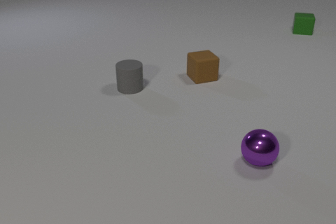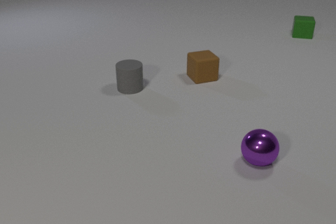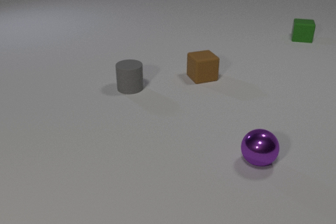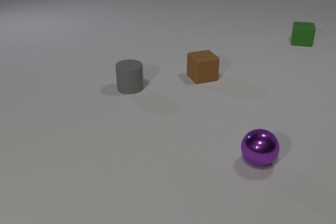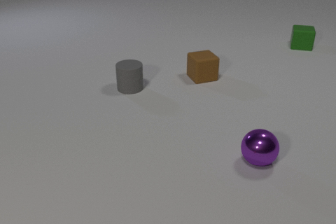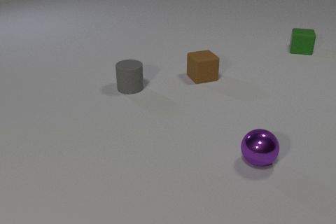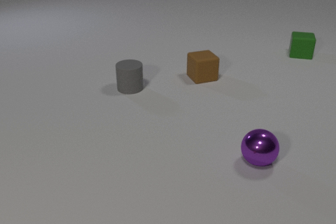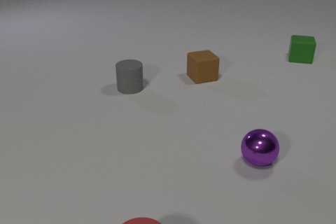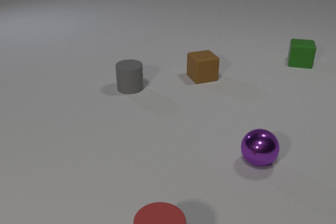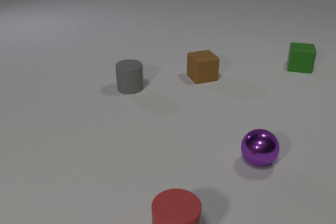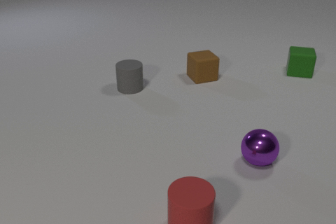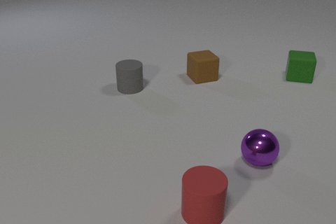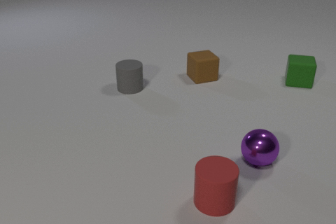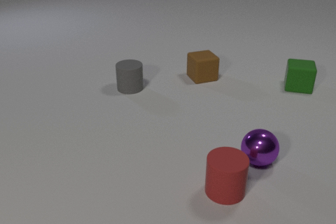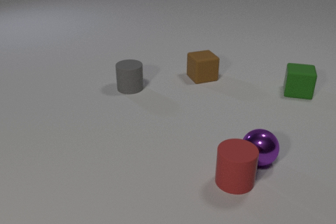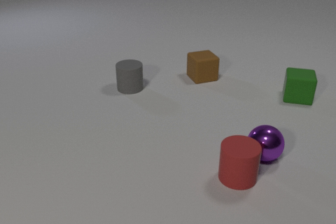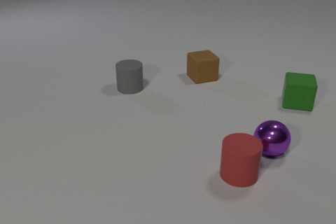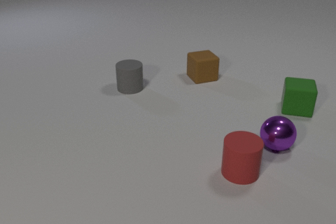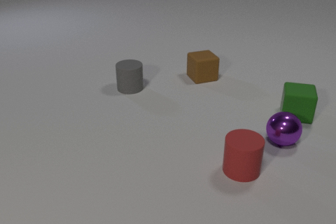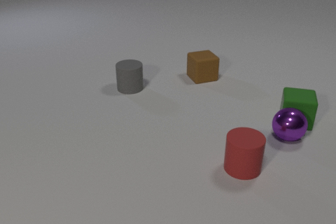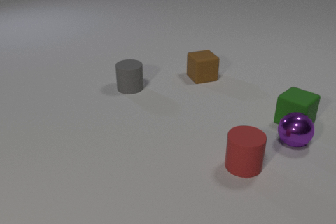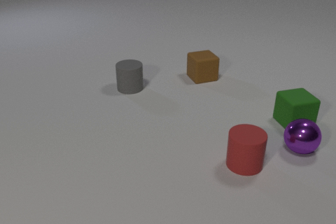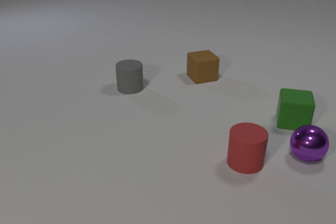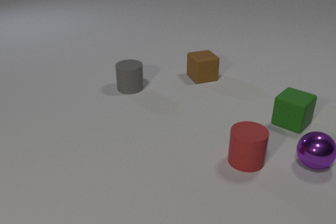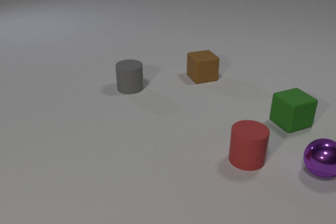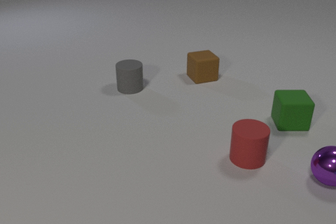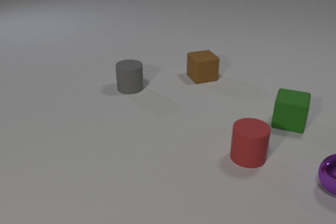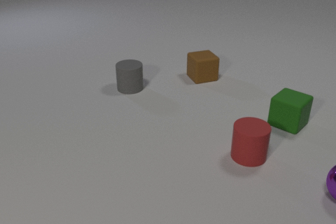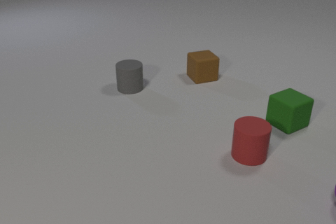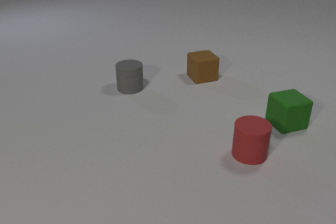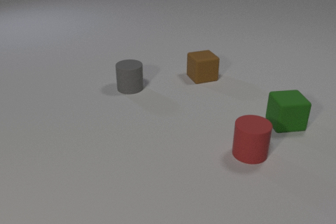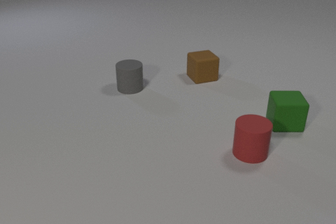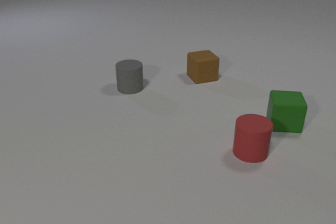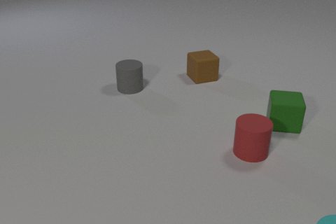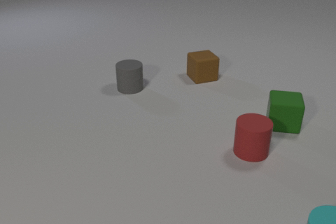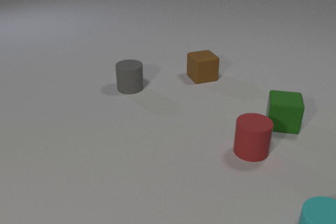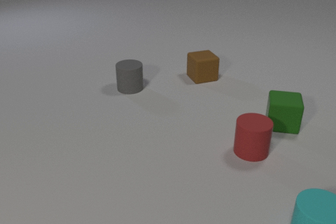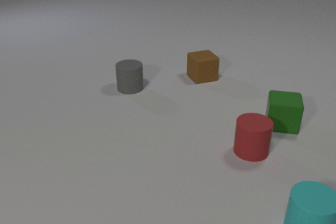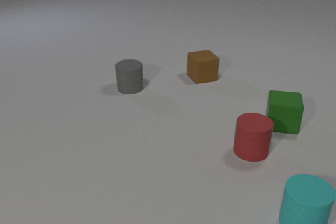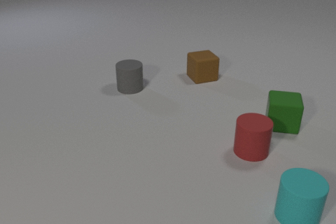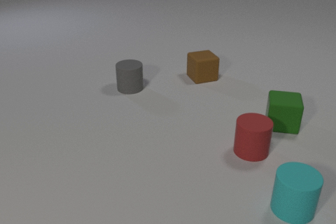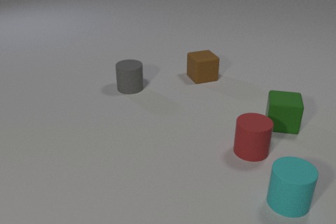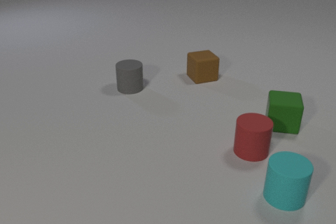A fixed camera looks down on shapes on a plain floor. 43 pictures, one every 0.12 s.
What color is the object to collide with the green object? purple.
Are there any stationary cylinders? yes.
How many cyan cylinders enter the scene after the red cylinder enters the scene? 1.
0.00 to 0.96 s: The red rubber cylinder comes in at the bottom edge, slides away from the camera and to the right. The green rubber cube slides toward the camera.
0.96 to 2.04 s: The red rubber cylinder slides away from the camera and to the right. The purple metal sphere rolls away from the camera and to the right. The green rubber cube slides toward the camera. The red rubber cylinder and the purple metal sphere collide.
2.04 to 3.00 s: The red rubber cylinder slides away from the camera. The purple metal sphere rolls to the right and toward the camera. The green rubber cube slides toward the camera, spins so that its near face slides to the left, clockwise seen from above. The purple metal sphere and the green rubber cube collide.
3.00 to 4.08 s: The red rubber cylinder slides away from the camera. The purple metal sphere rolls toward the camera and to the right, leaves at the right edge. The cyan rubber cylinder comes in at the bottom edge, slides away from the camera and to the left. The green rubber cube slides to the left, spins clockwise seen from above by about 105 degrees, its near face sliding to the left.
4.08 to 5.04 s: The cyan rubber cylinder slides away from the camera and to the left.
